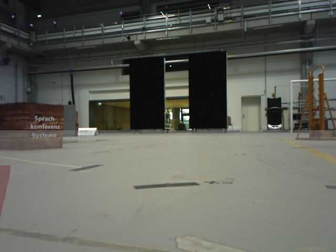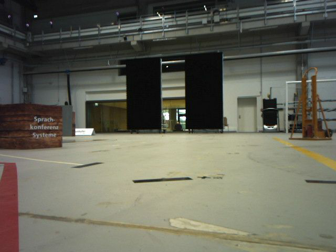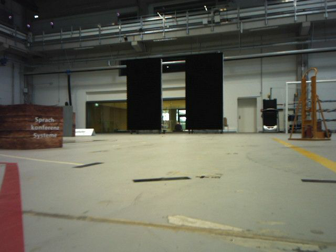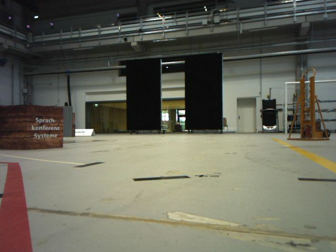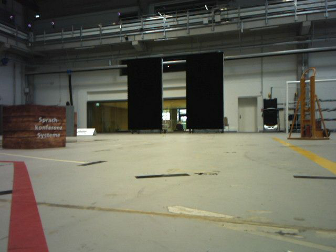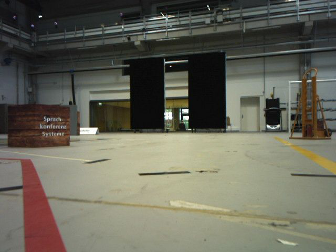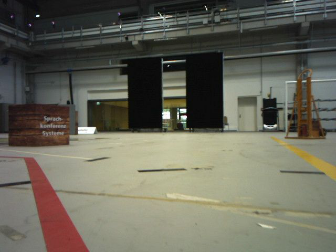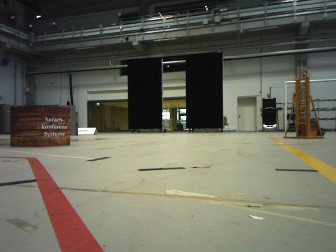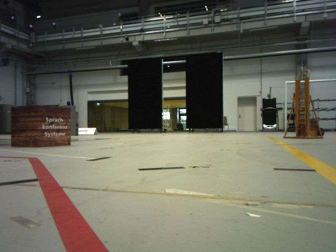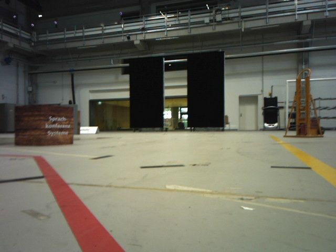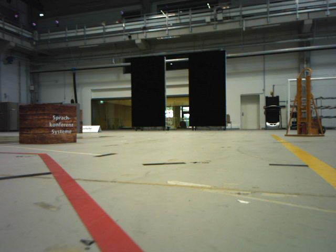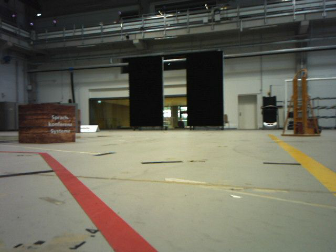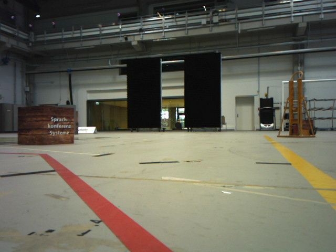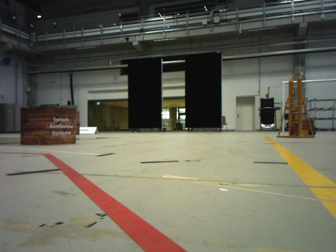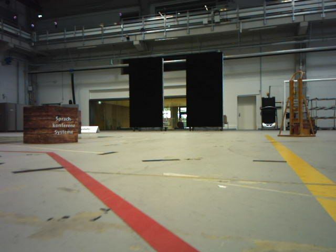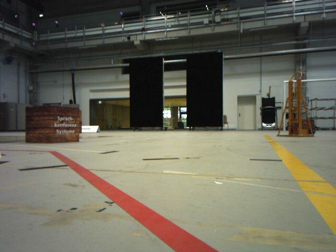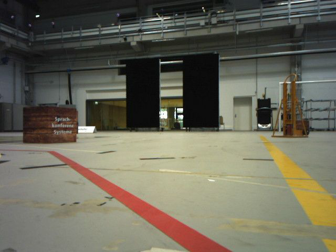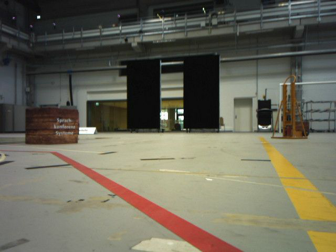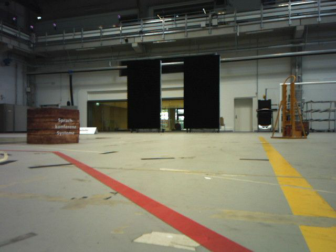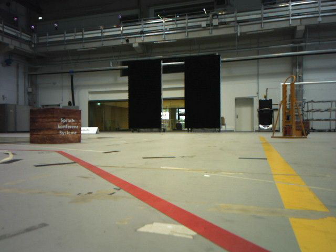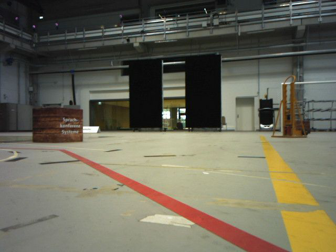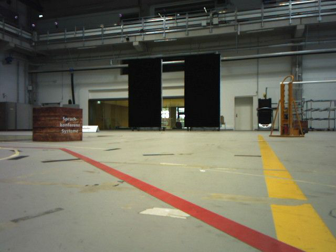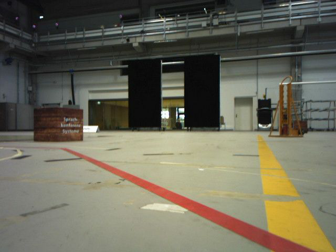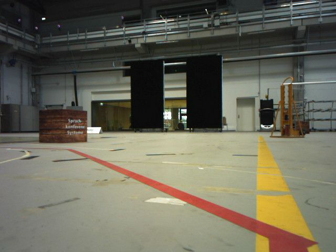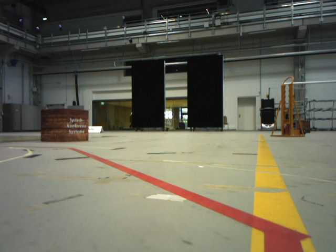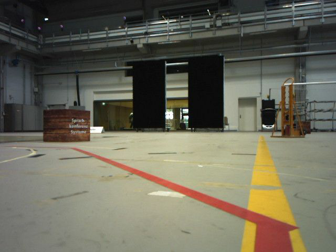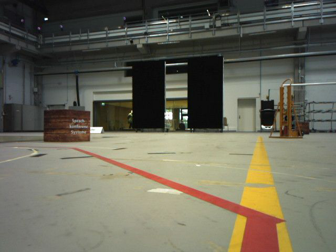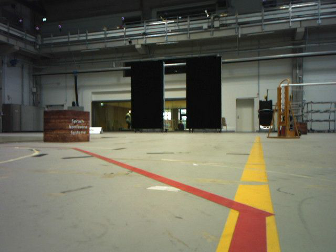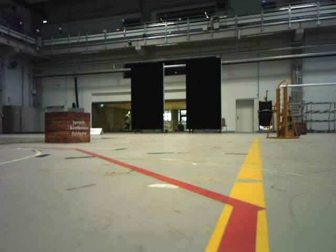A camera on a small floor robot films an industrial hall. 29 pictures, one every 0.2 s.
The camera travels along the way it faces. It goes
backward.
0.0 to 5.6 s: The camera travels backward, about 1.2 m, so what stands in front gets smaller.
The film runs backward here.
